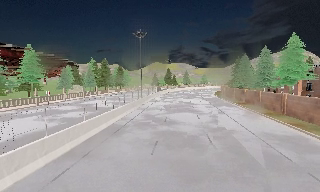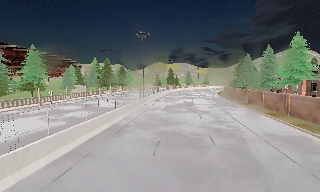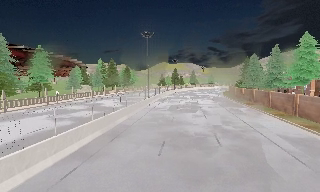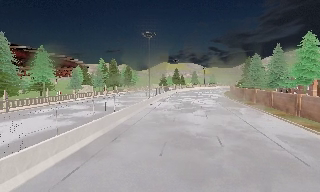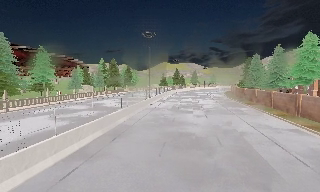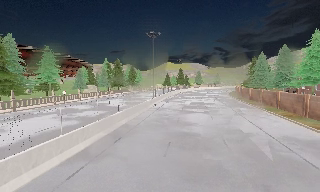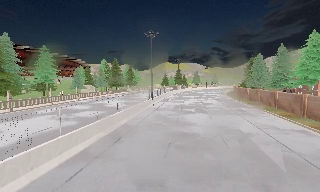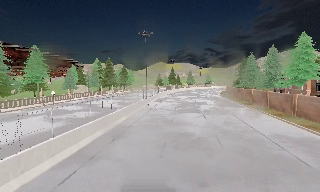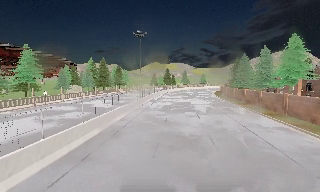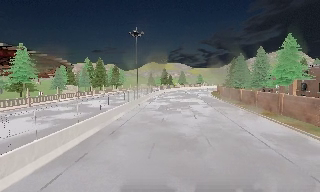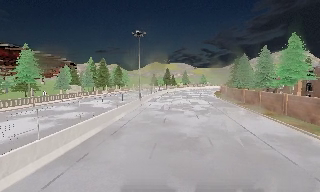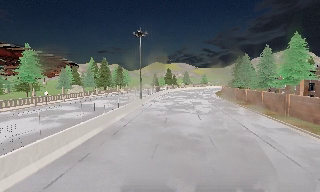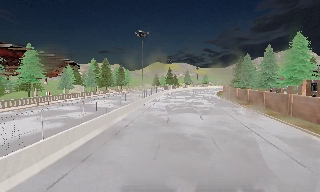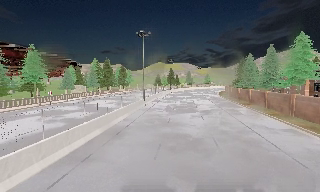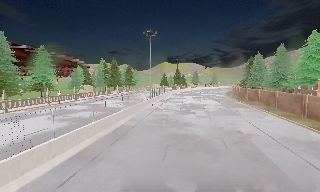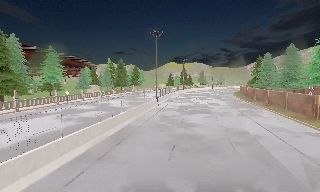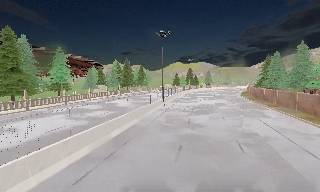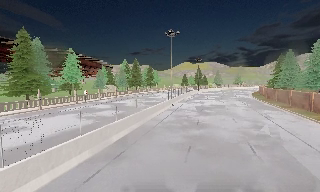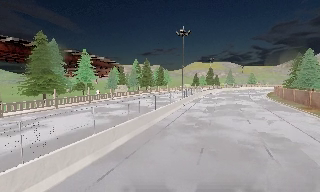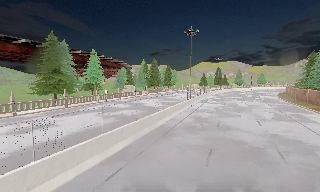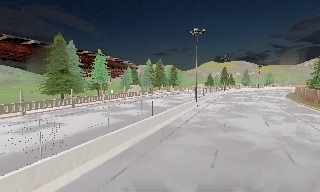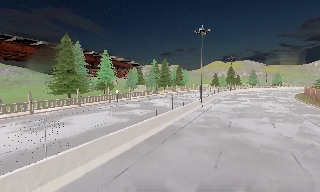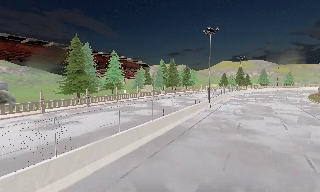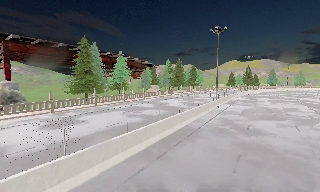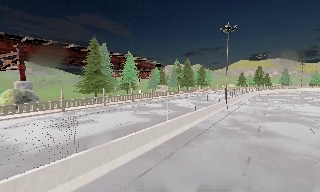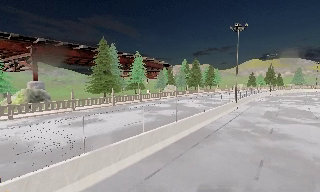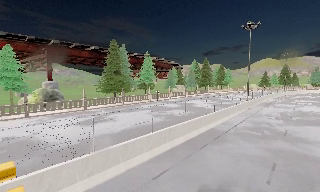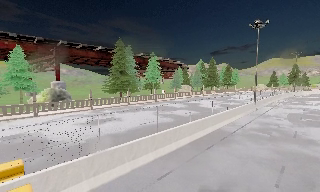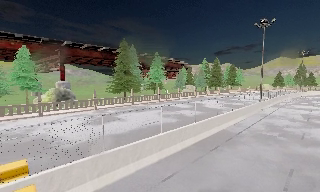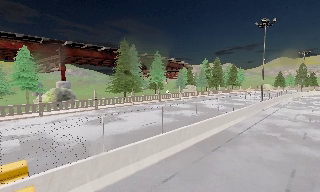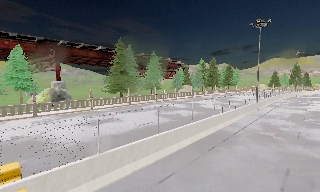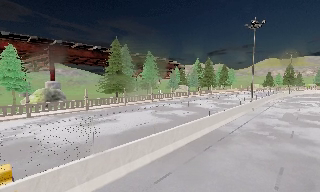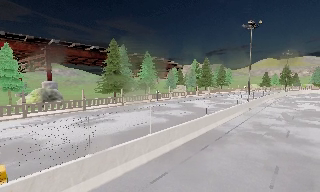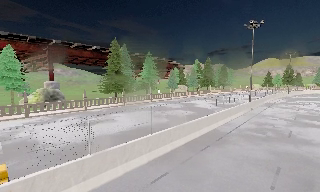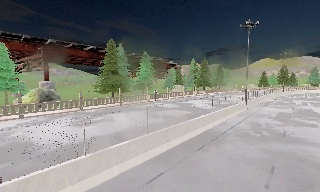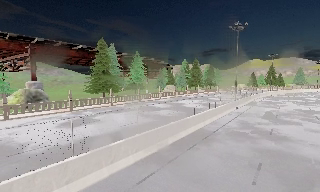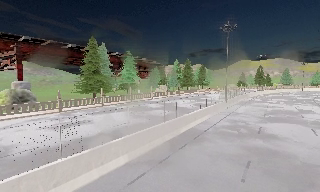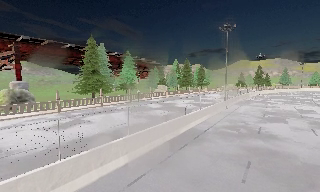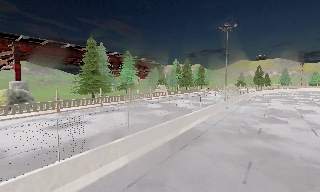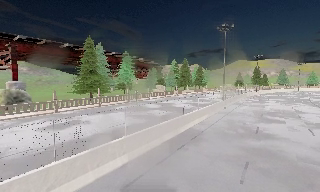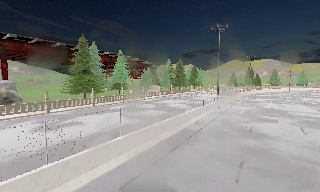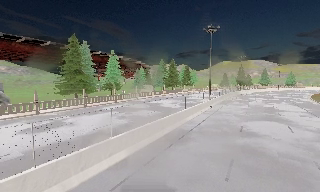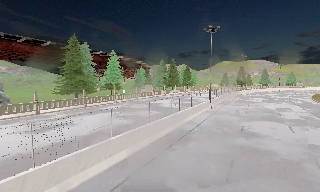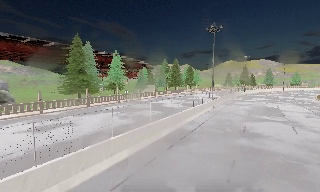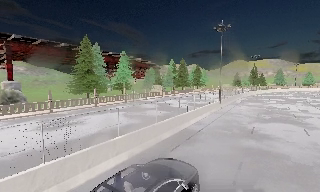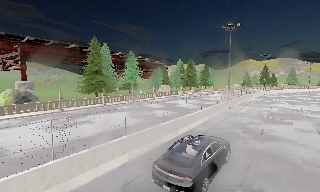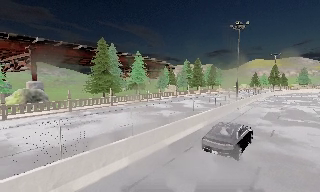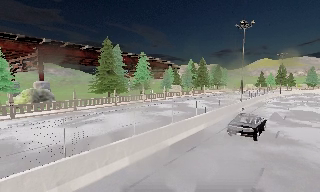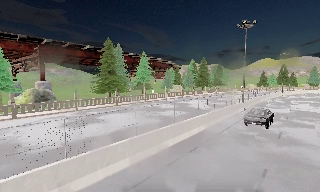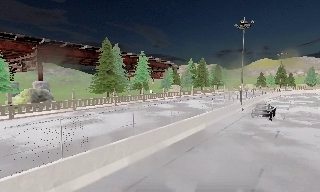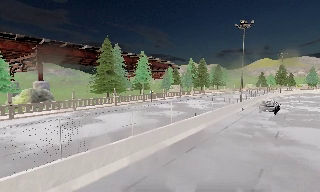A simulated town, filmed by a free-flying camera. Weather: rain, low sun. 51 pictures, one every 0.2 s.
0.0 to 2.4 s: The camera travels forward, about 0.5 m, so what stands in front looms larger.
2.4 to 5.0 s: The camera swings to its left by about 30 degrees, and the scene slides to the right. It travels forward, about 0.5 m.
5.0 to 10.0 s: The camera travels to its right and forward, about 1 m.
The film runs forward here.
